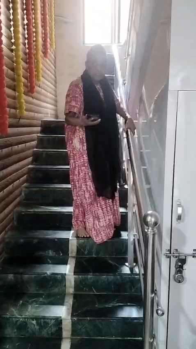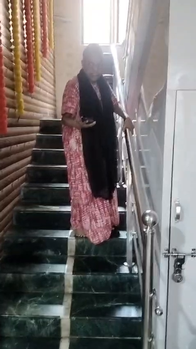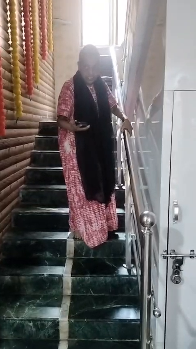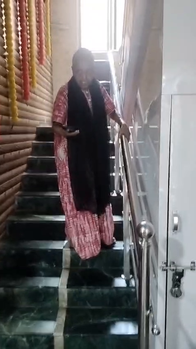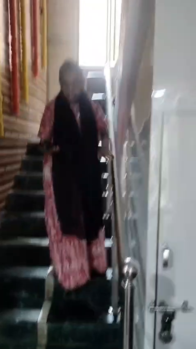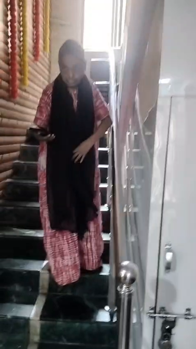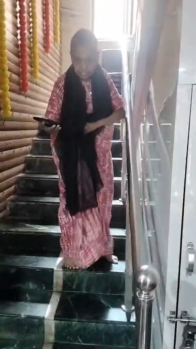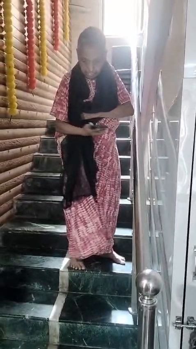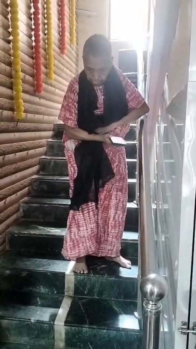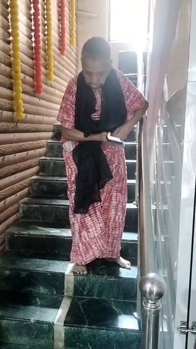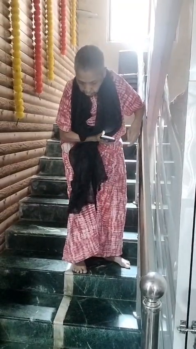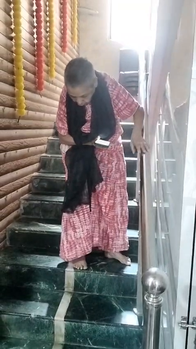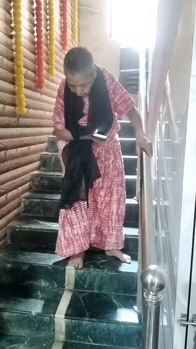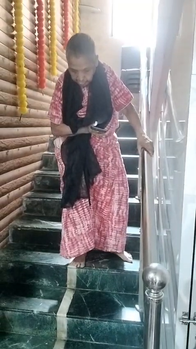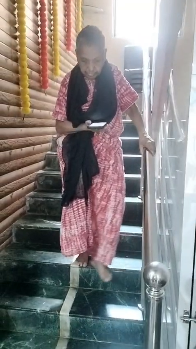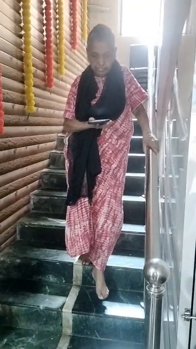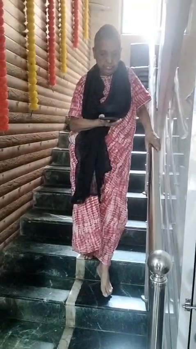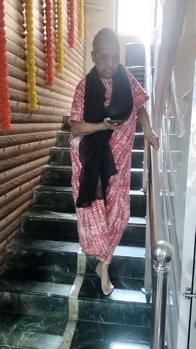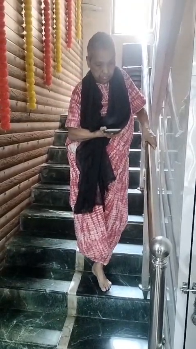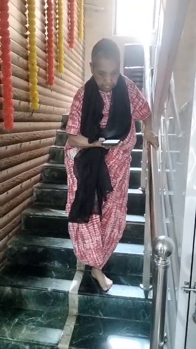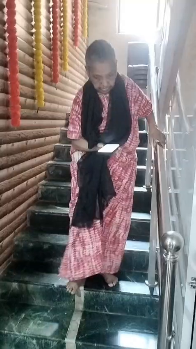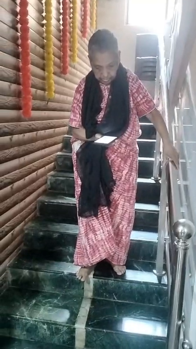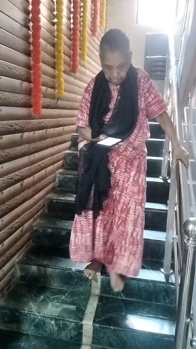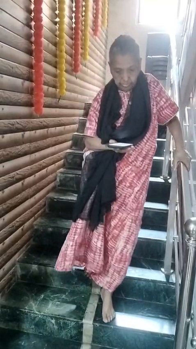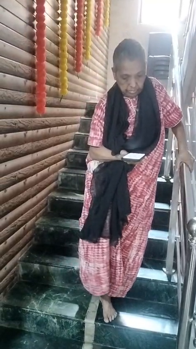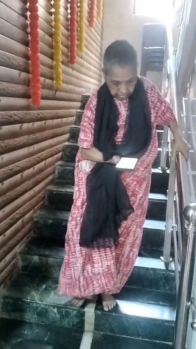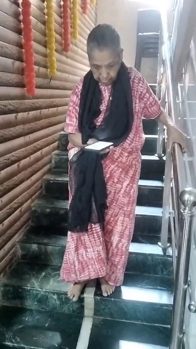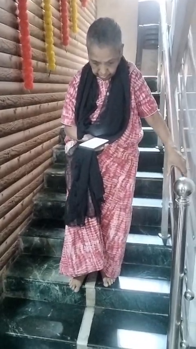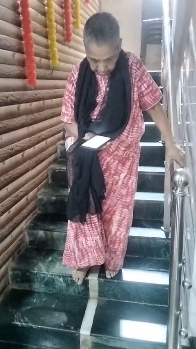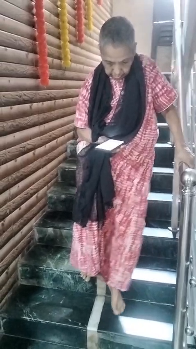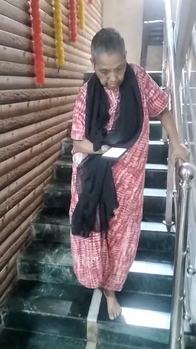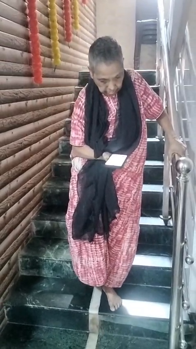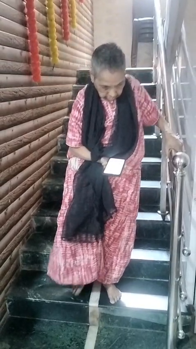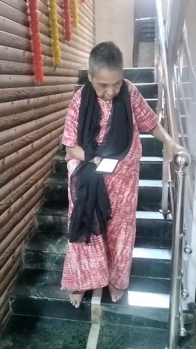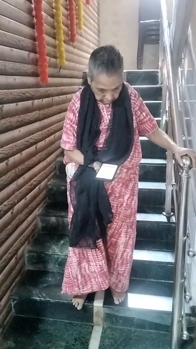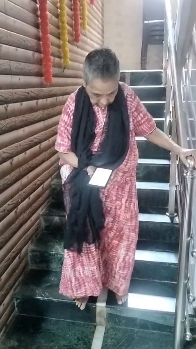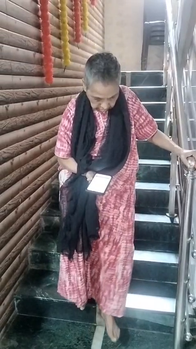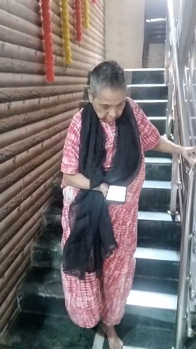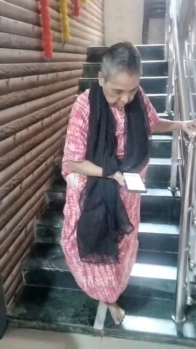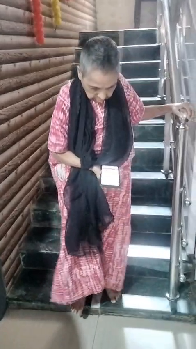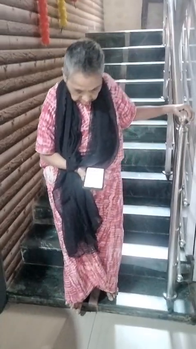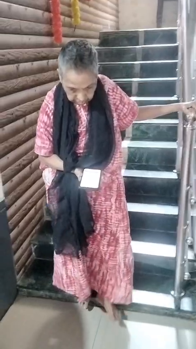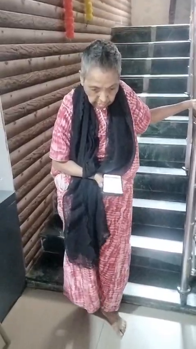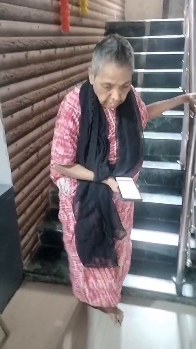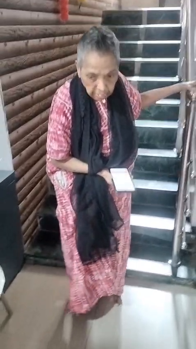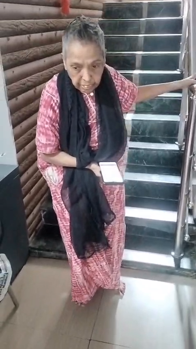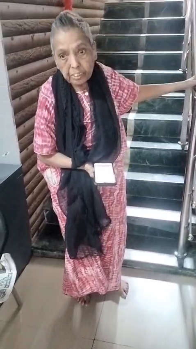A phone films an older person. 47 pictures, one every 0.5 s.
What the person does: Going down stairs.
